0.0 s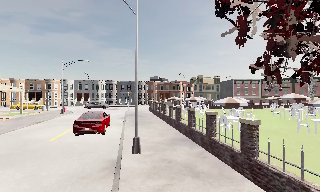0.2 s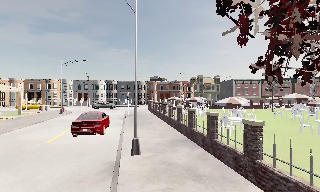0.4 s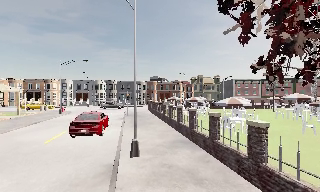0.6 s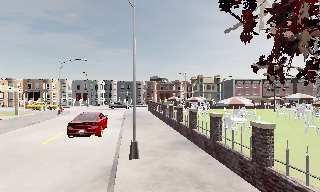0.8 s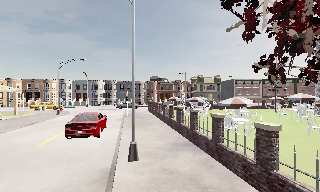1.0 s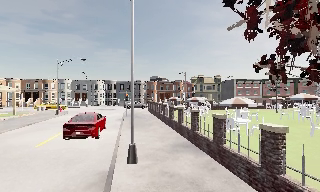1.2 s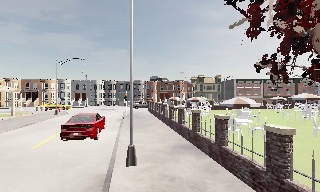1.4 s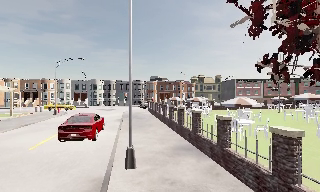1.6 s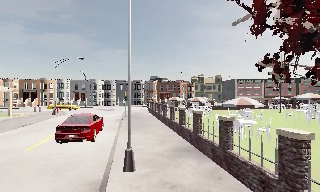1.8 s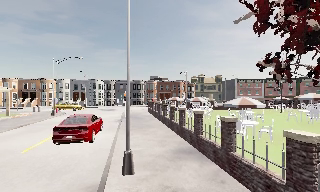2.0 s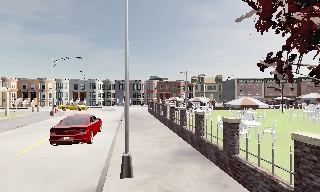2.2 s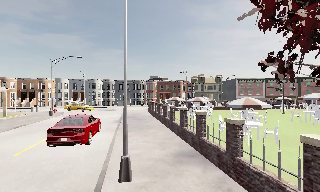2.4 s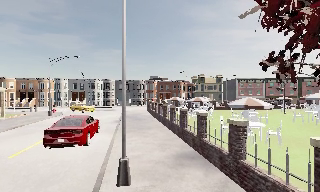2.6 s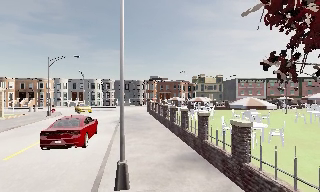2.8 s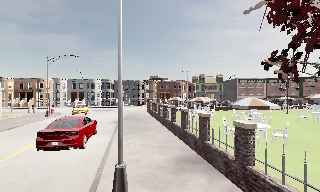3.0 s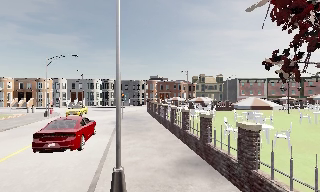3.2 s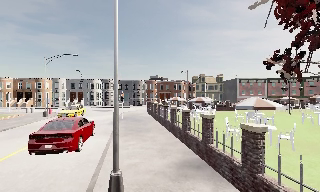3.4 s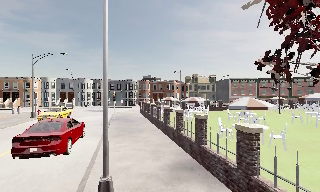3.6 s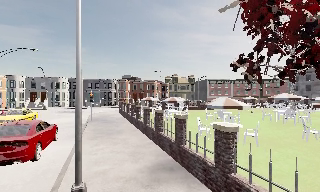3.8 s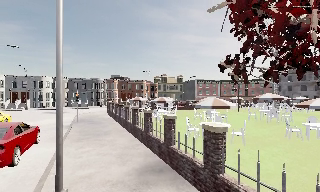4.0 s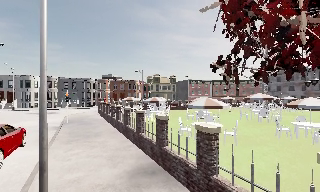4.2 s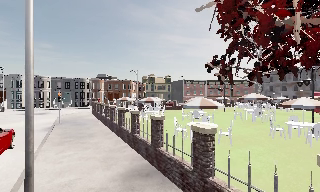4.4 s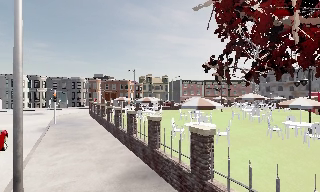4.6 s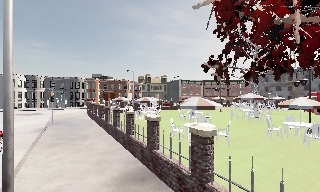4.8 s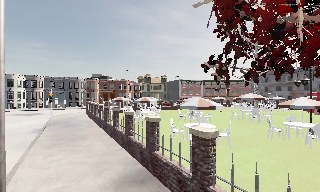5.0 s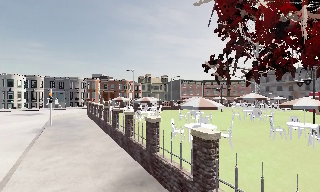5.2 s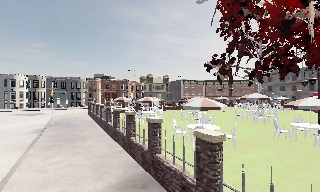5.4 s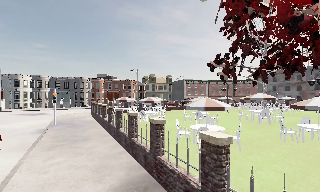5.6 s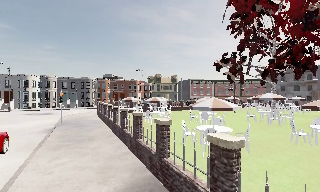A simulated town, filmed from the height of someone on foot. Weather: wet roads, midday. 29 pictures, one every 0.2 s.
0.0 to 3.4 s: The camera travels forward, about 3.5 m, so what stands in front looms larger.
3.4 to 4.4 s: The scene slides to the left, as the camera pans about 15 degrees to its right. It travels forward, about 0.5 m, so what stands in front looms larger.
4.4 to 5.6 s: The camera travels forward, about 1 m, so what stands in front looms larger.
The film runs forward here.
